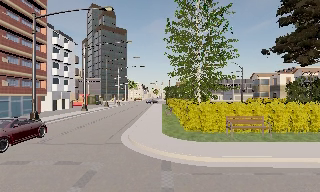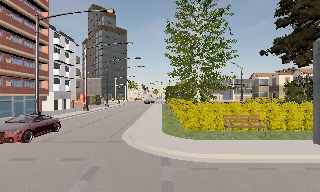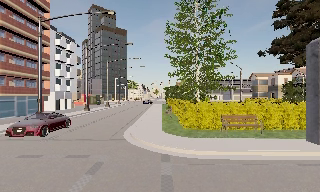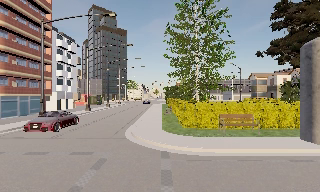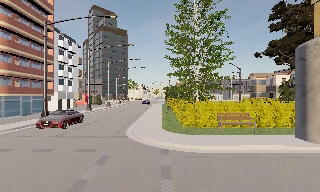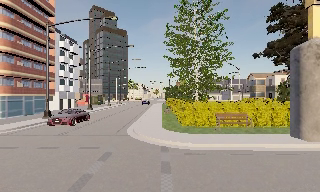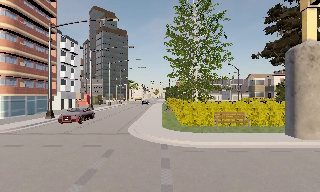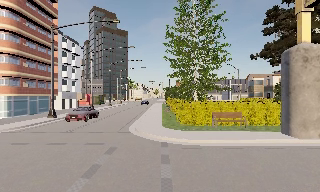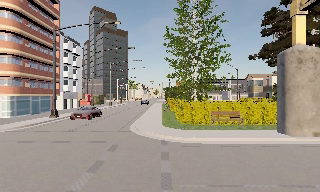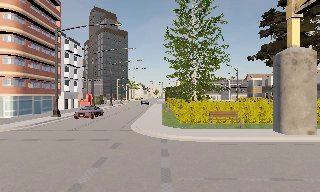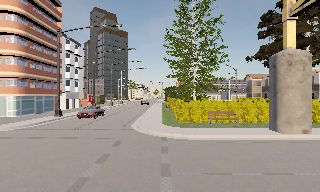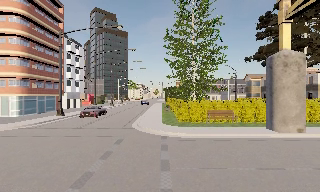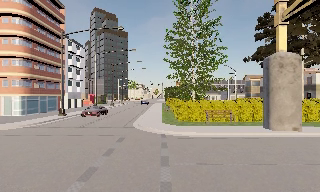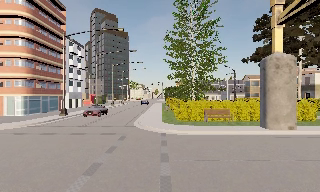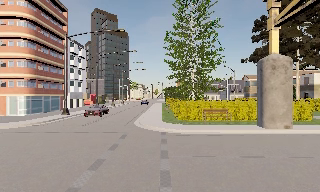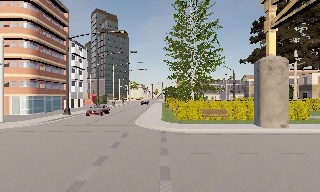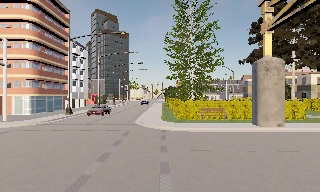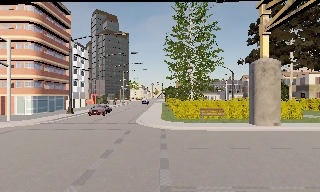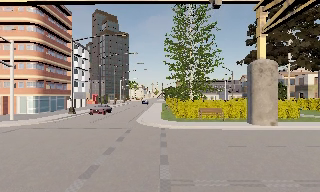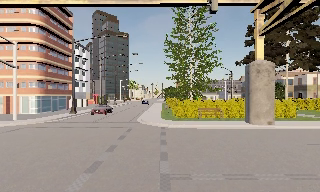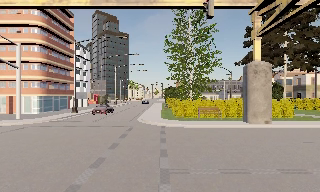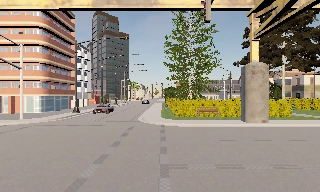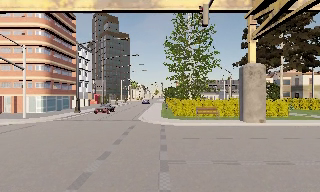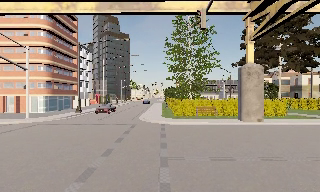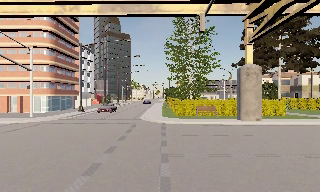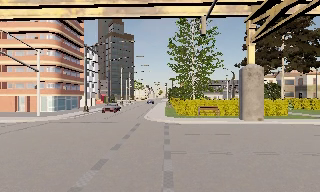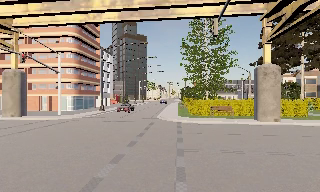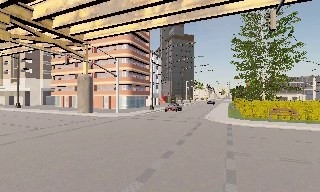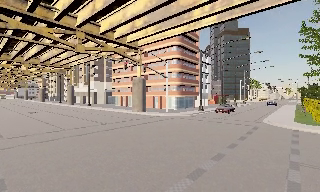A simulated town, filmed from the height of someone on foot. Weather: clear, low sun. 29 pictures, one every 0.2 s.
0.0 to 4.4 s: The camera travels backward, about 8 m, so what stands in front gets smaller.
4.4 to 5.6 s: The camera pans to its left, which is counterclockwise from overhead, by about 40 degrees. It travels backward, about 2 m.
The film runs backward here.
